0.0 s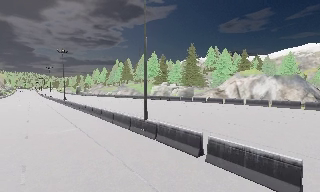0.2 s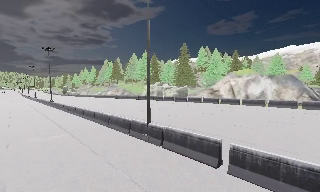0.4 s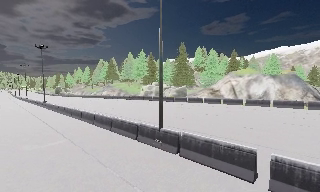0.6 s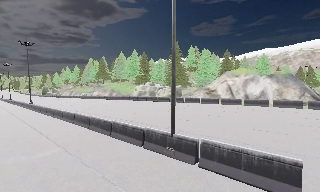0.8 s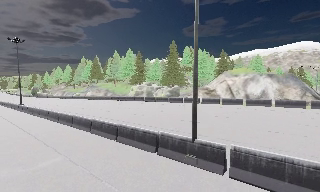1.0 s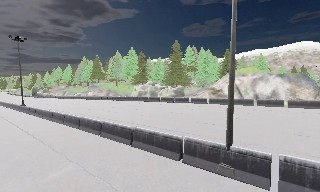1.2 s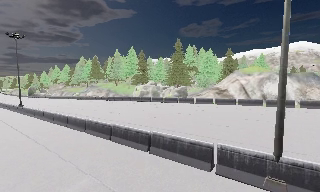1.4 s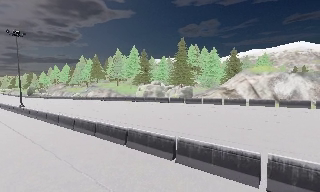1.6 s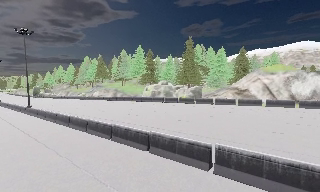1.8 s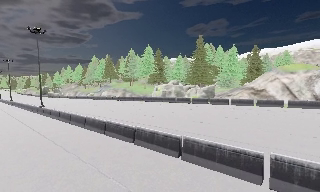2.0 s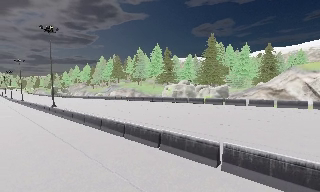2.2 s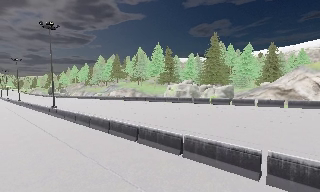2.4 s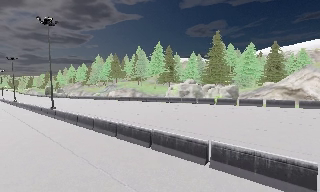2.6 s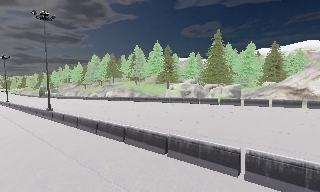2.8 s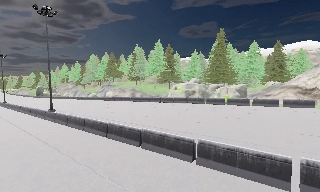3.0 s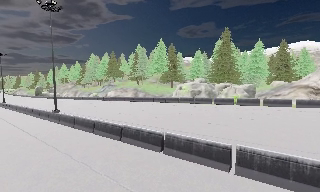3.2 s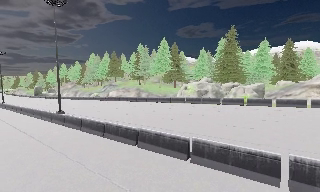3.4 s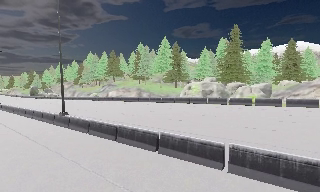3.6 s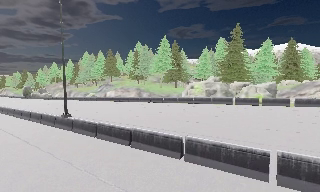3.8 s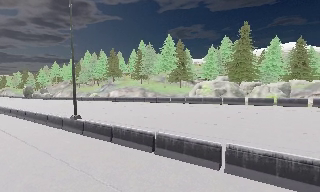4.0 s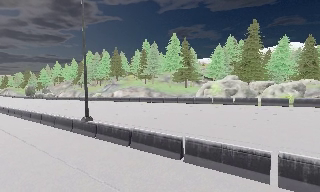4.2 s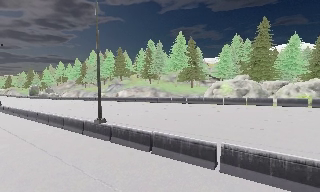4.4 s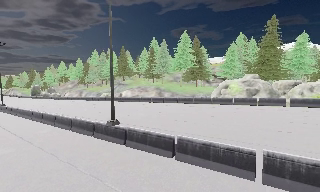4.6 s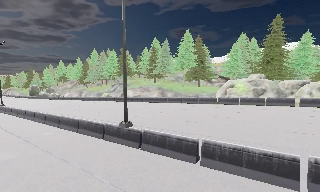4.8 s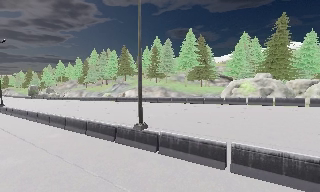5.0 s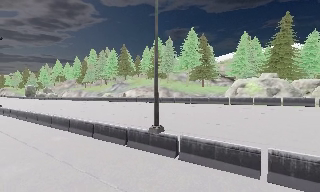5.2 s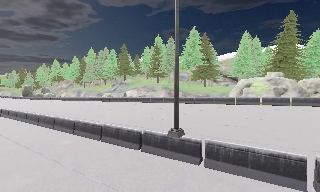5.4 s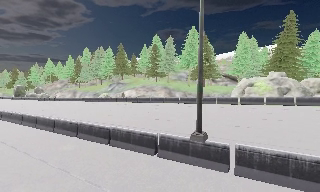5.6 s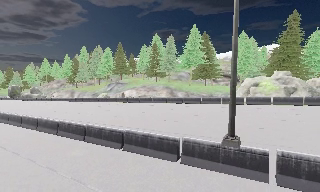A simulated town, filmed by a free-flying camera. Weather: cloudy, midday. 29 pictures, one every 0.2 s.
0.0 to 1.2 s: The camera pans to its right, which is clockwise from overhead, by about 10 degrees. It travels to its left and forward, about 9 m, so close, fixed things drift to the right.
1.2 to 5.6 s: The camera travels to its left and forward, about 35 m, so close, fixed things drift to the right.
The film runs backward here.
